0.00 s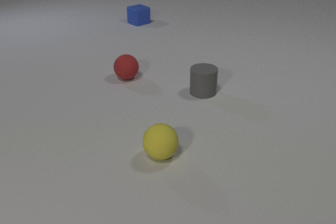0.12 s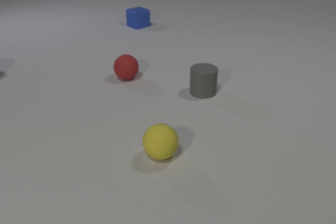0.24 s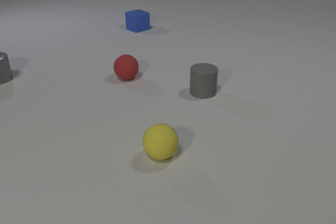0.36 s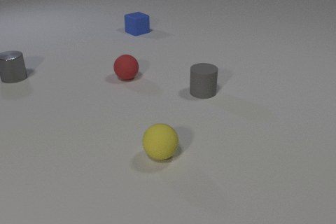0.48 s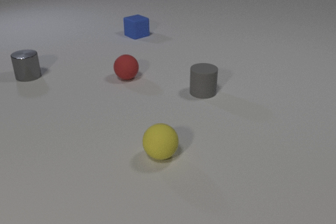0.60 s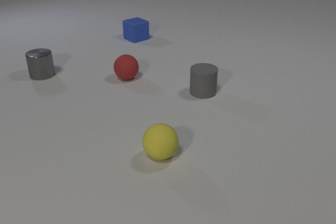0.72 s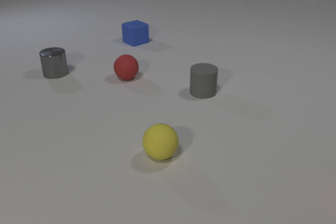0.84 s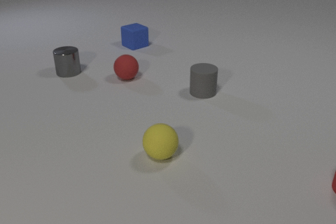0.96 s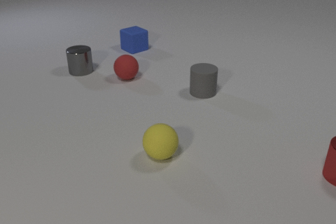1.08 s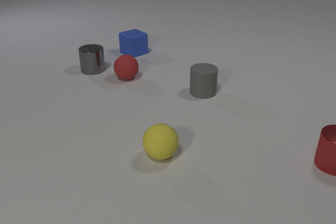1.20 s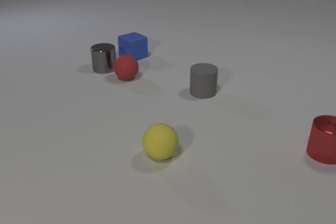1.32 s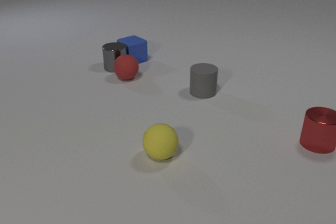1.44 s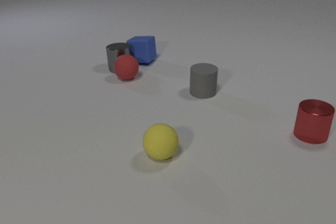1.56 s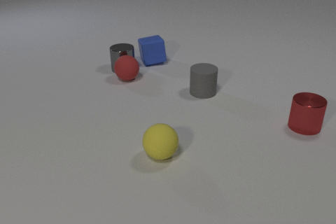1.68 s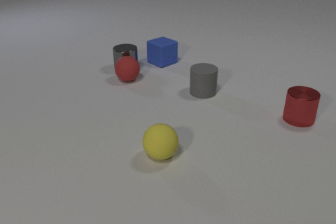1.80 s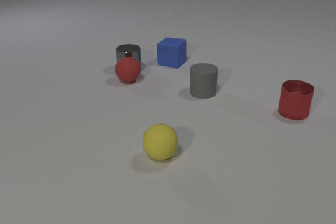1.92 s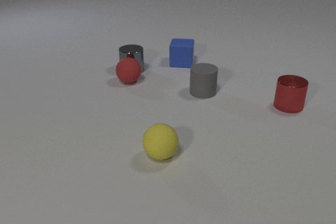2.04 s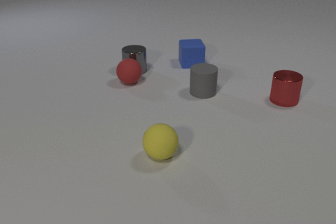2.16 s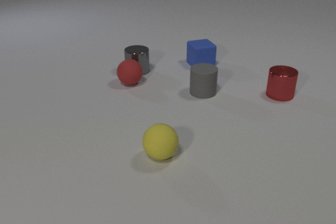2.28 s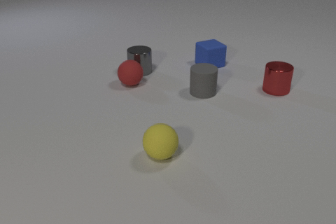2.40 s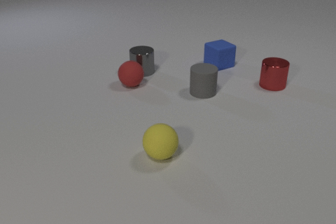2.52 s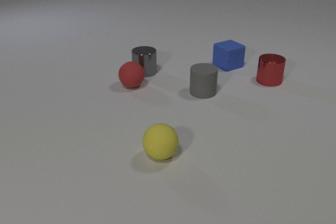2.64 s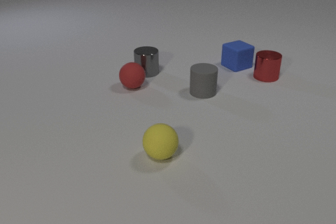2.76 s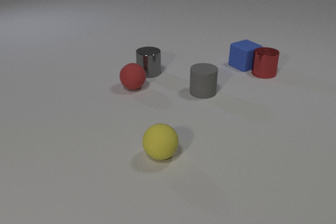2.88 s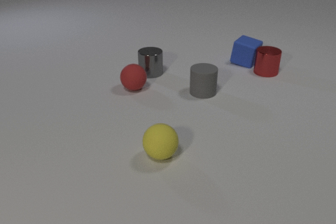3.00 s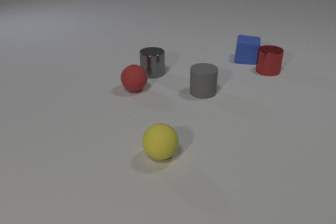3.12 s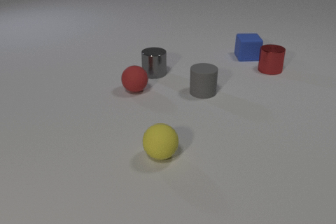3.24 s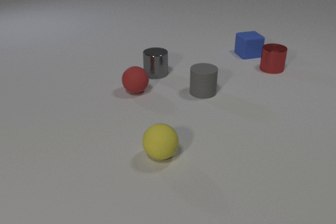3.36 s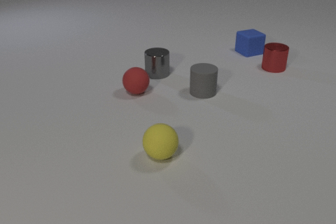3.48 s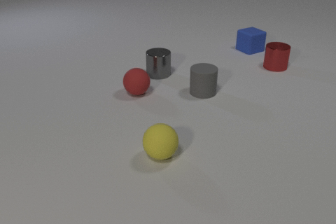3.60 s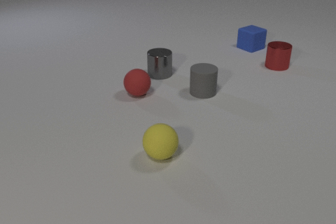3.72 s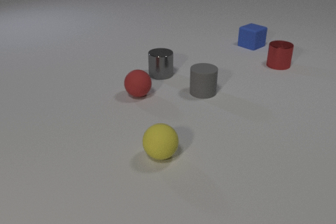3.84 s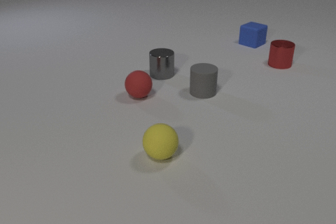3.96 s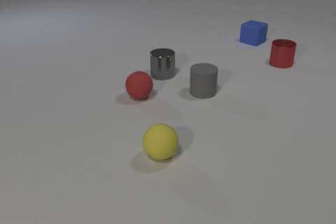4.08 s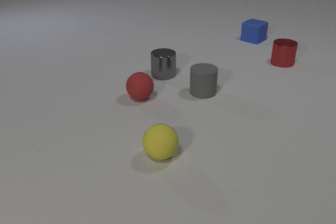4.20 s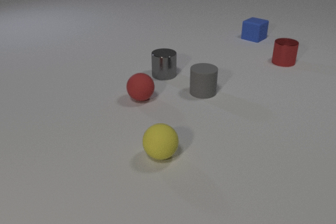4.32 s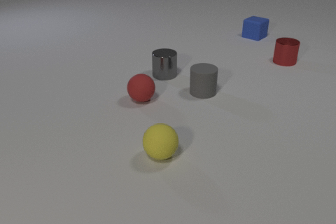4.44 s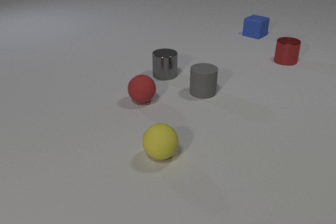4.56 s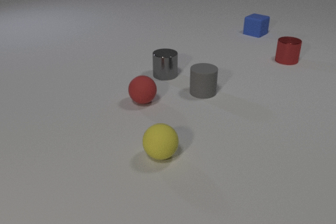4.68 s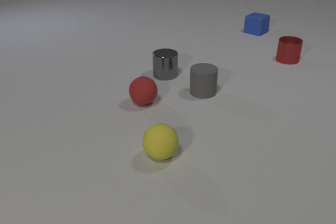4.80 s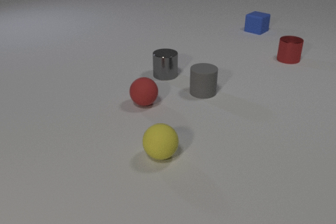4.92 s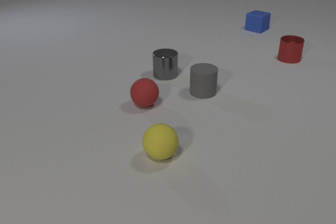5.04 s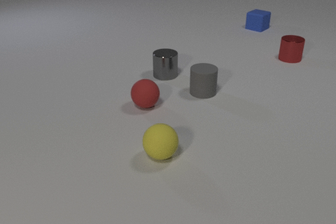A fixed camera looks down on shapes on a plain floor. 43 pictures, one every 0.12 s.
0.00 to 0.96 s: The gray metal cylinder comes in at the left edge, slides to the right. The blue rubber cube slides toward the camera. The red metal cylinder comes in at the right edge, slides away from the camera and to the left.
0.96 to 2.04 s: The gray metal cylinder slides to the right. The blue rubber cube slides to the right and toward the camera, spins so that its near face slides to the right, counterclockwise seen from above. The red rubber sphere rolls toward the camera. The red metal cylinder slides away from the camera and to the left. The gray metal cylinder and the blue rubber cube collide. The gray metal cylinder and the red rubber sphere collide.
2.04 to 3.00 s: The gray metal cylinder slides to the right and toward the camera. The blue rubber cube slides to the right, spins counterclockwise seen from above by about 75 degrees, its near face sliding to the right. The red rubber sphere rolls toward the camera. The red metal cylinder slides away from the camera. The blue rubber cube and the red metal cylinder collide.
3.00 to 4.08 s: The gray metal cylinder slides to the right. The blue rubber cube slides away from the camera, spins counterclockwise seen from above by about 60 degrees, its near face sliding to the right. The red rubber sphere rolls toward the camera. The red metal cylinder slides away from the camera and to the right.
4.08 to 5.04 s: The blue rubber cube slides away from the camera. The red rubber sphere rolls toward the camera. The red metal cylinder slides away from the camera and to the right.
How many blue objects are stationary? 0.
How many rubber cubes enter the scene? 0.
Are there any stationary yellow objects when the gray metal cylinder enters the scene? yes.
